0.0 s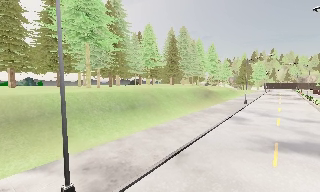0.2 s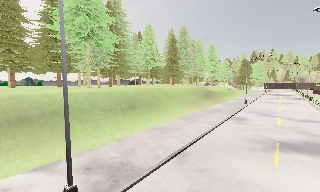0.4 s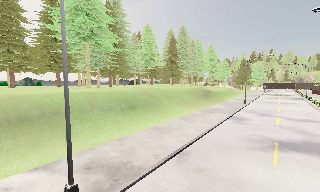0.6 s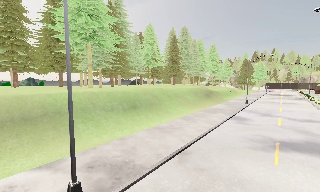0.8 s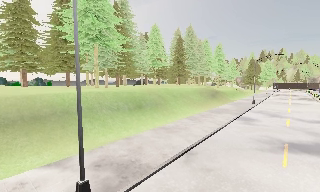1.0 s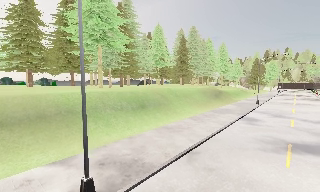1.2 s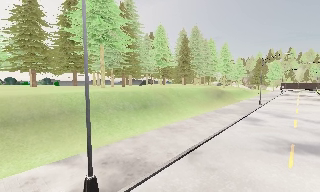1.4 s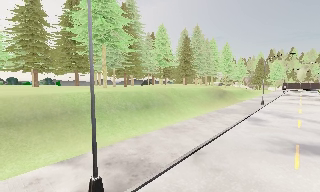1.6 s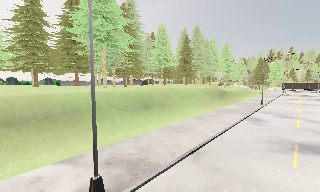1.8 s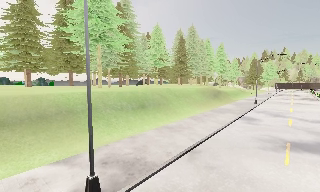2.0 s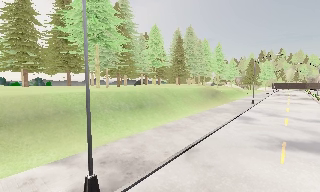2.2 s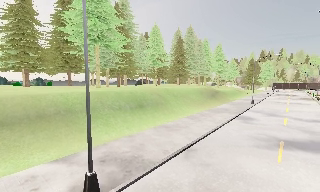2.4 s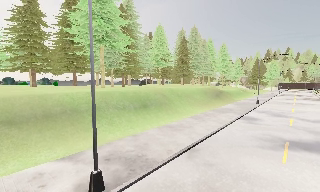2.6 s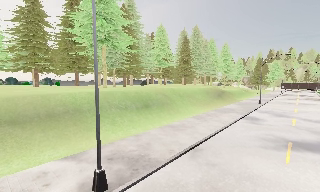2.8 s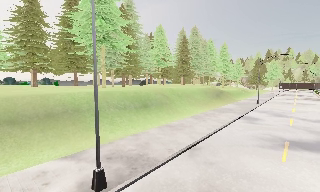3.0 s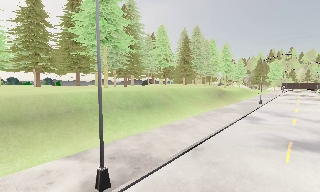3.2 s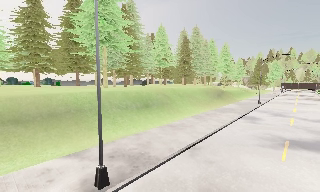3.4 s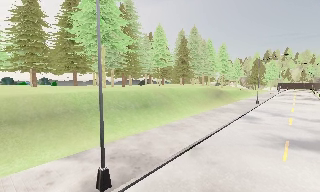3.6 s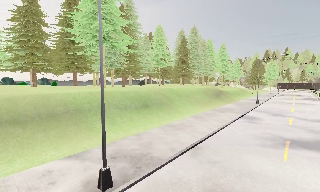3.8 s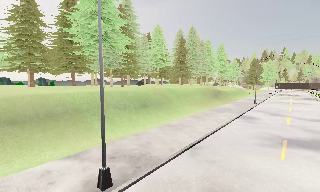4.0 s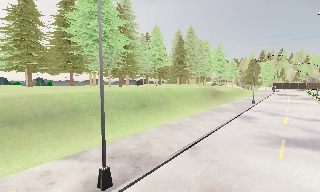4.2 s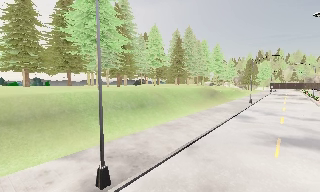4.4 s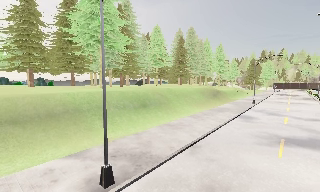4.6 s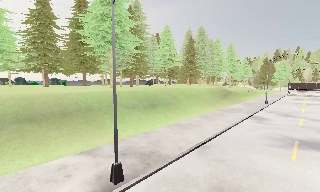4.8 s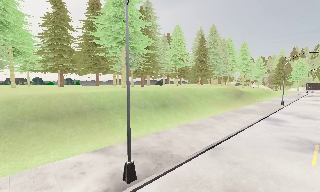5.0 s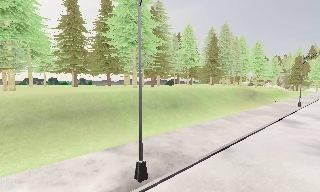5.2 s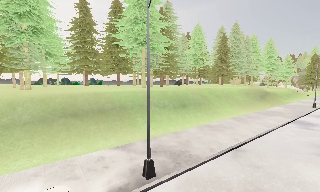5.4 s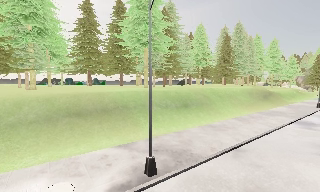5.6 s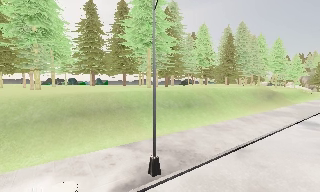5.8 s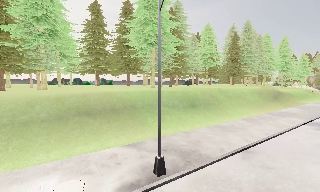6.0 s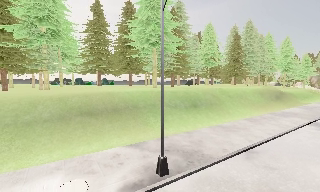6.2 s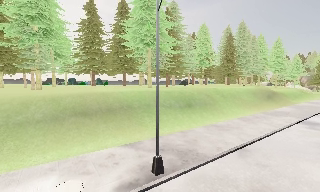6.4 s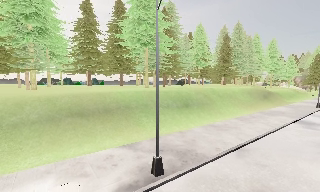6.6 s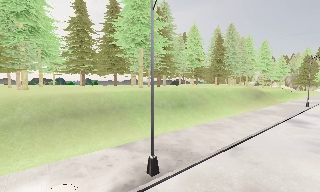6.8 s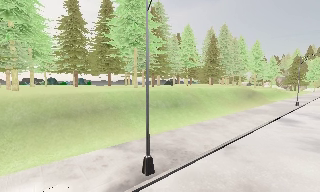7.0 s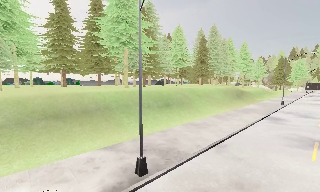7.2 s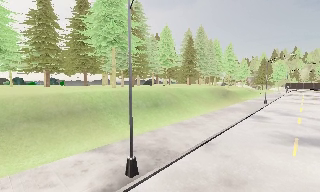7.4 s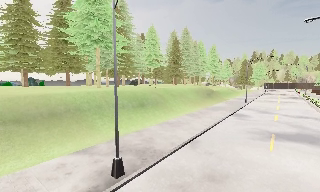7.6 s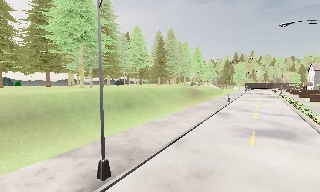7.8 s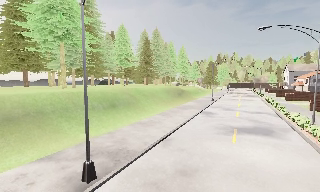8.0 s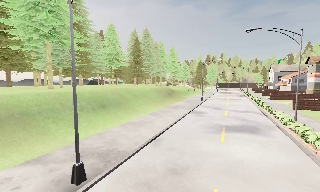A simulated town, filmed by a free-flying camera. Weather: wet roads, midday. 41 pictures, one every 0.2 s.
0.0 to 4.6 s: The camera travels backward and to its left, about 1 m, so what stands in front gets smaller.
4.6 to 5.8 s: The camera pans to its left, which is counterclockwise from overhead, by about 15 degrees.
5.8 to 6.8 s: The camera shifts only a little, or ends up much as it began.
6.8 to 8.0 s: The camera pans to its right, which is clockwise from overhead, by about 25 degrees.
The film runs backward here.
